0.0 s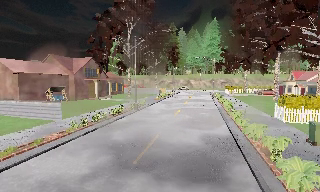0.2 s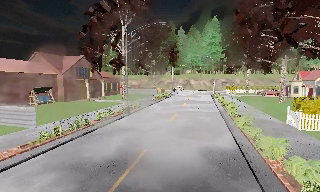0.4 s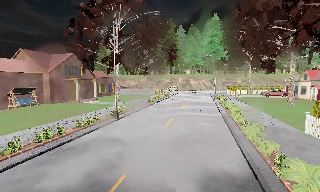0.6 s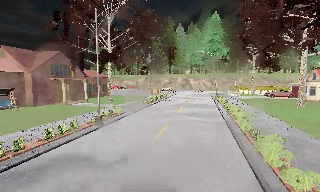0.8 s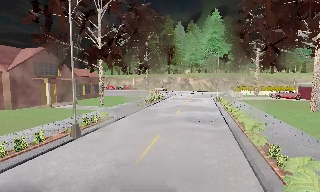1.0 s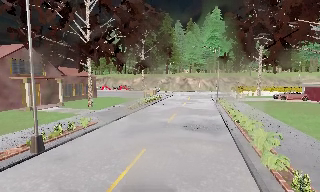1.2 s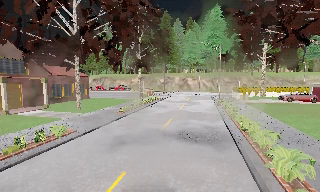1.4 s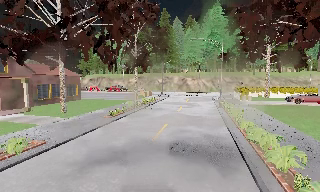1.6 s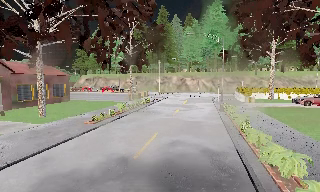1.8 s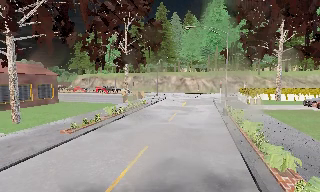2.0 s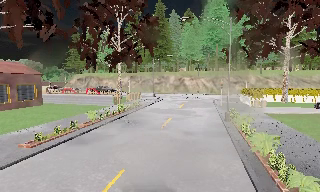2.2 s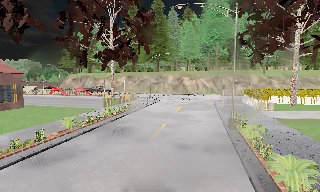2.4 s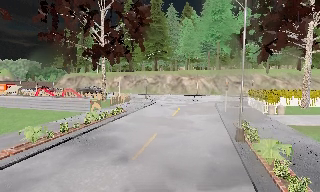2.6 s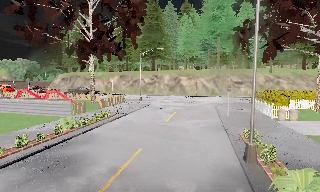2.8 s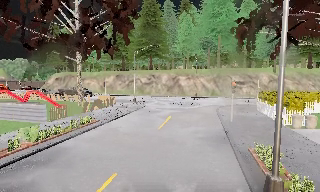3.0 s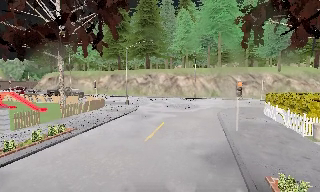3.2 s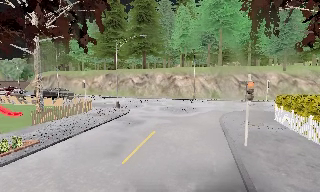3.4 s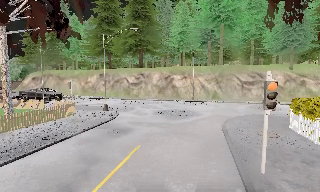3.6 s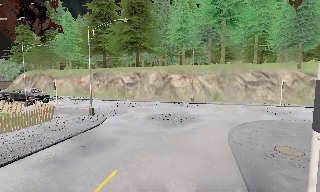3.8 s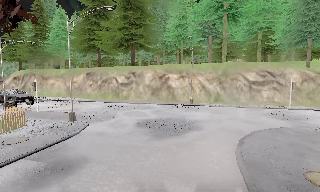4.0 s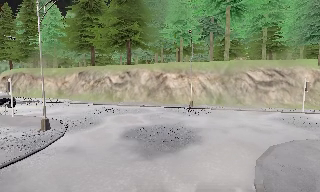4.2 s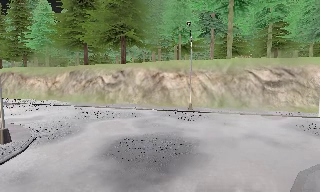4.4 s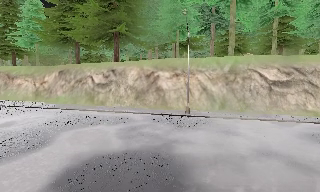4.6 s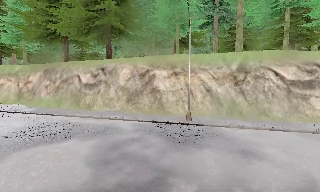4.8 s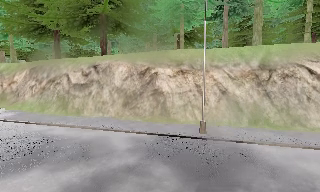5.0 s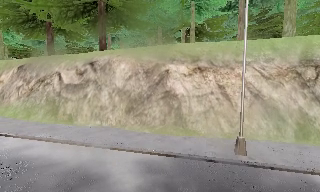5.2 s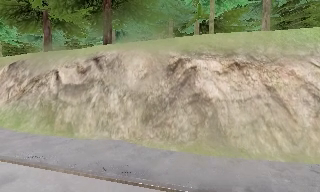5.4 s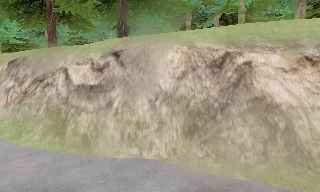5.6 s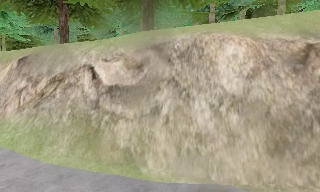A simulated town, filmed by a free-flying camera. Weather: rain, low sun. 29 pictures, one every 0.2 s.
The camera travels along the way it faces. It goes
forward.
0.0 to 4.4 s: The camera travels forward, about 45 m, so what stands in front looms larger.
4.4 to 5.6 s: The camera travels forward and to its left, about 16 m, so what stands in front looms larger.
The film runs forward here.
